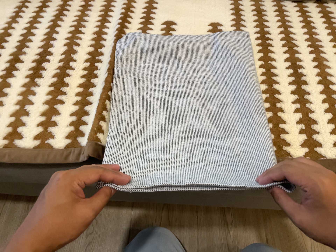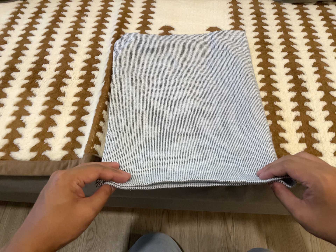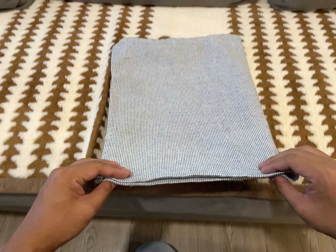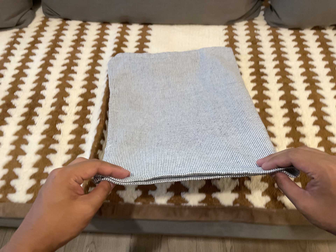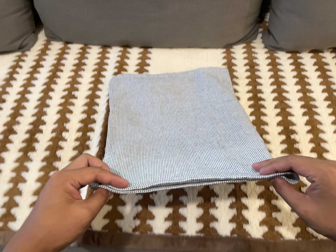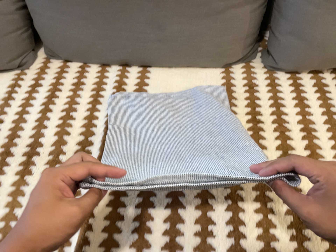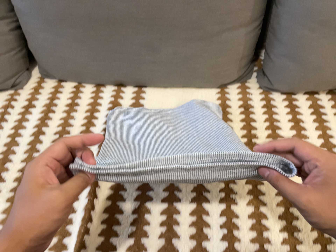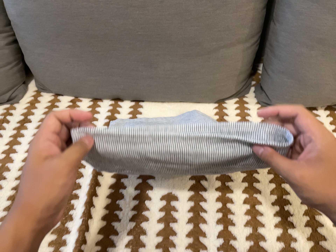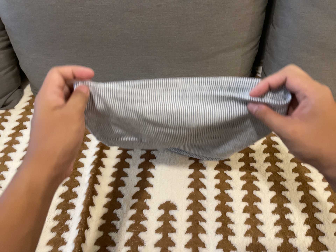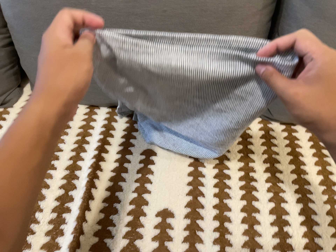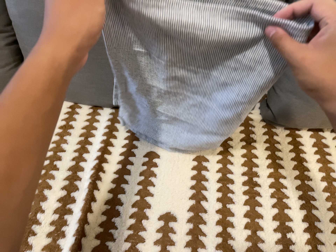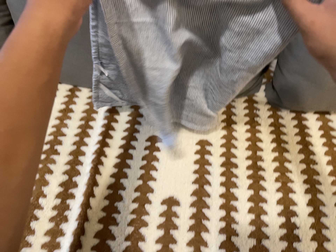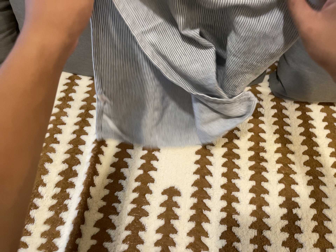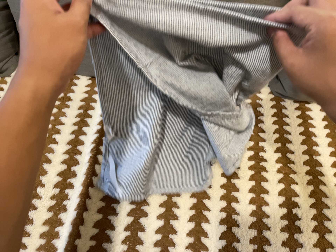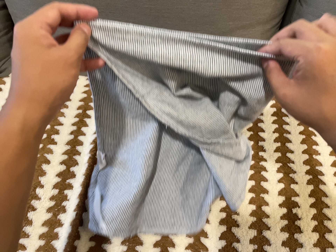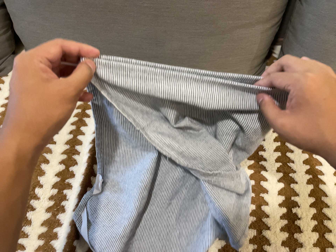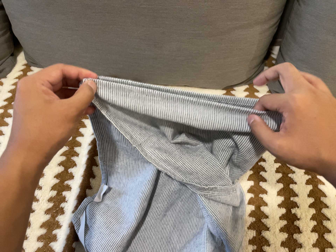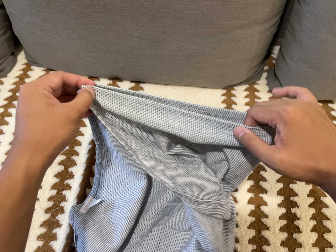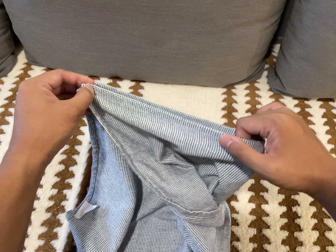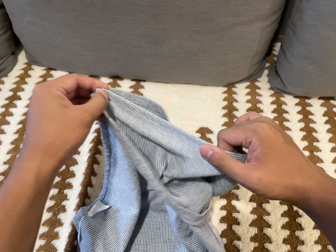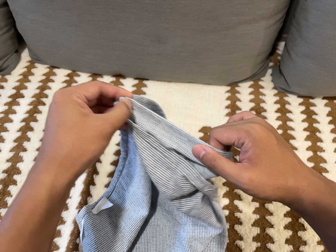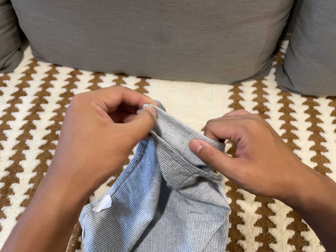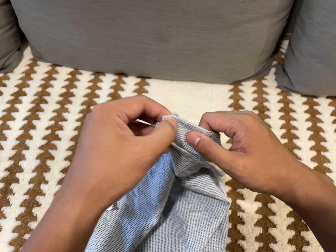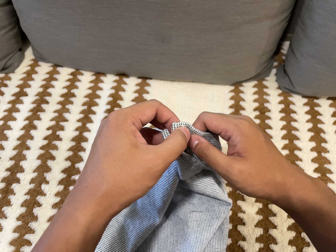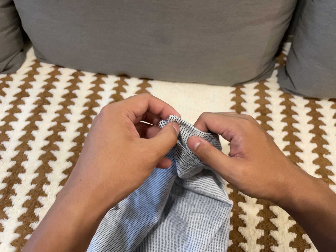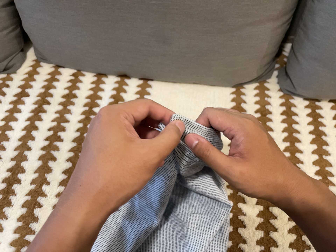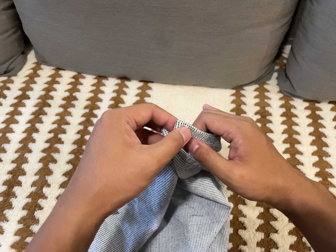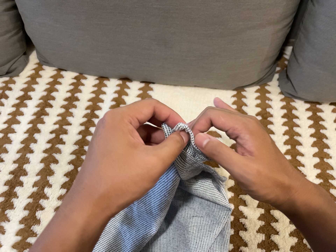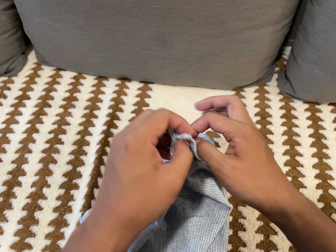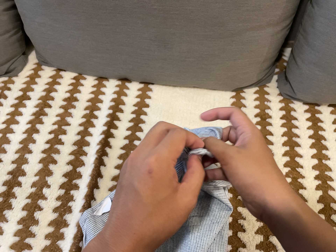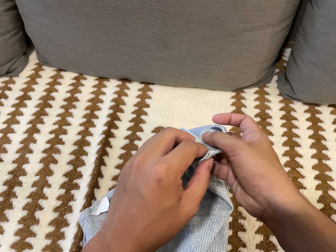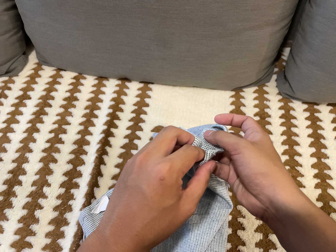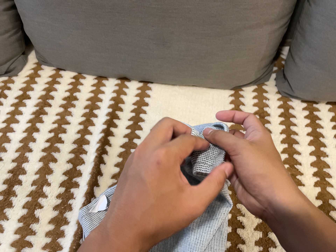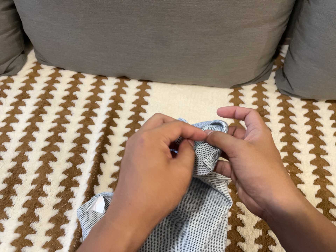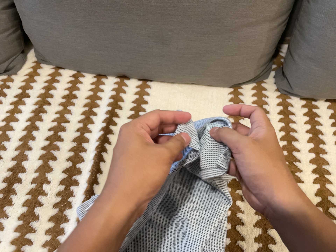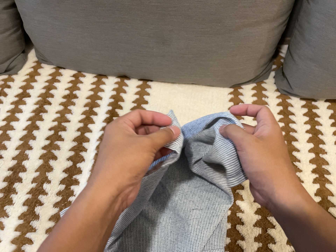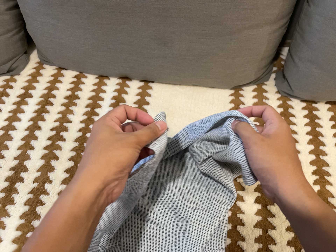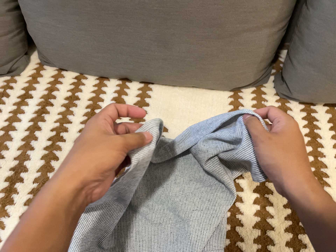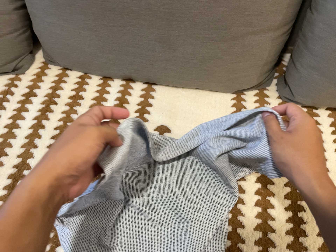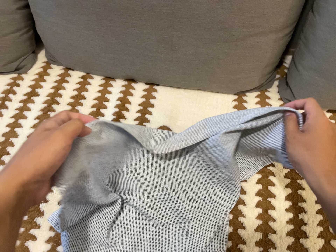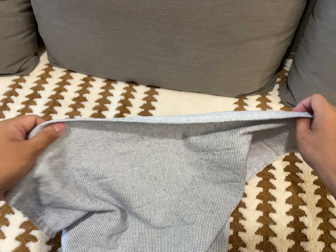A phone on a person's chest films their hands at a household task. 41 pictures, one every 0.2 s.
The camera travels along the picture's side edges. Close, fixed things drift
downward.
0.0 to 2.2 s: The camera travels toward the top of its view, about 30 cm, so close, fixed things drift downward.
2.2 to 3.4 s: The camera shifts only a little, or ends up much as it began.
3.4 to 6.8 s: The camera keeps its place and its aim.
6.8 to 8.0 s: The camera shifts only a little, or ends up much as it began.
The film runs backward here.
